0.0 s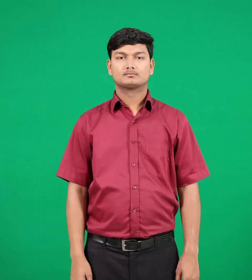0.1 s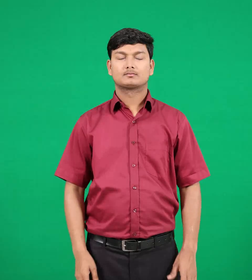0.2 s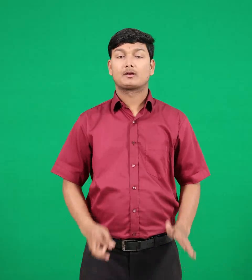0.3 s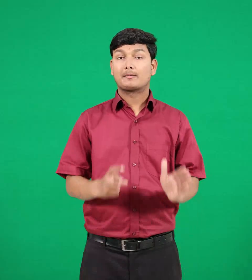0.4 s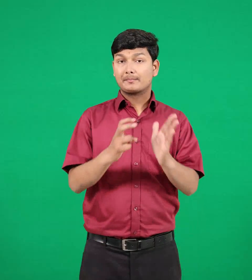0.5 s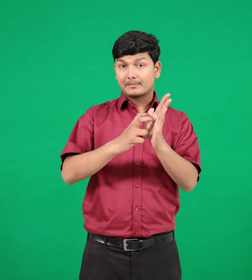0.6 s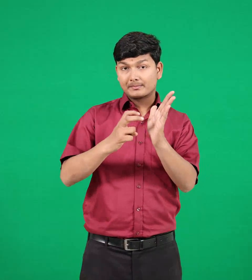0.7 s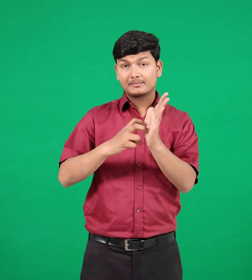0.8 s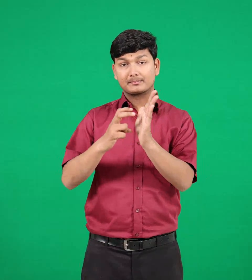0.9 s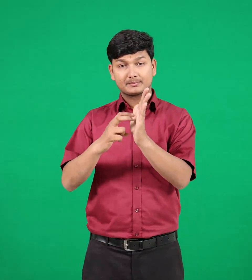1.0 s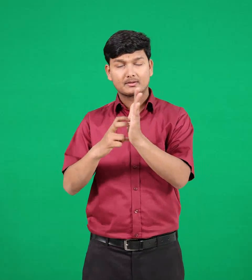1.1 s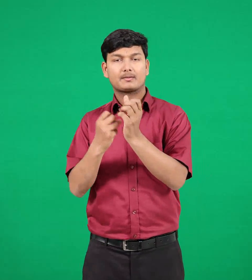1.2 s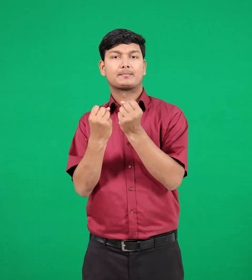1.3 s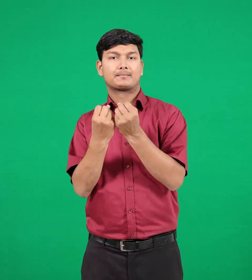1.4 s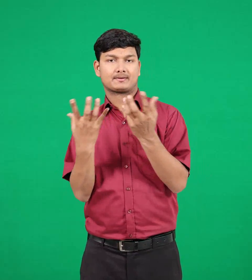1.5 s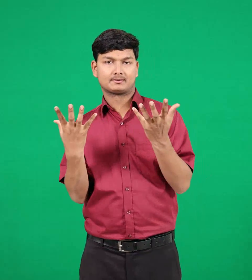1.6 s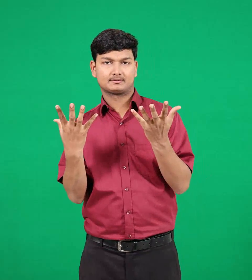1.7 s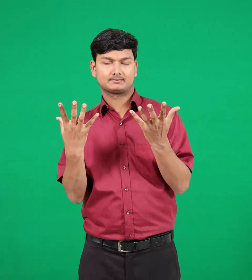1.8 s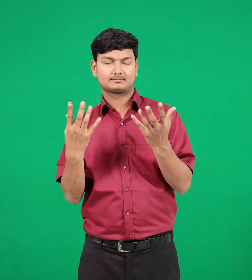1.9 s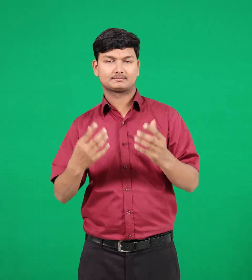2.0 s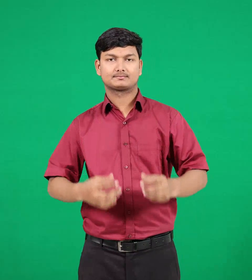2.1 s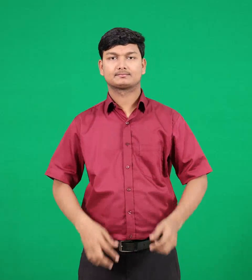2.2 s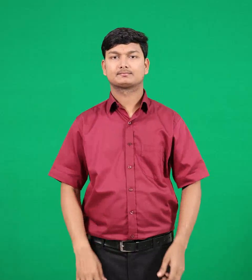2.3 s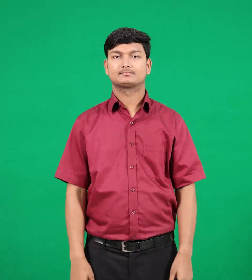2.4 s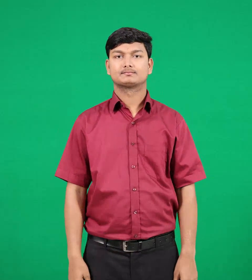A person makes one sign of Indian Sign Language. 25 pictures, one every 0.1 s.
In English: verses
